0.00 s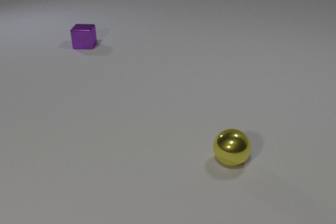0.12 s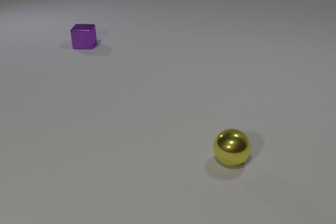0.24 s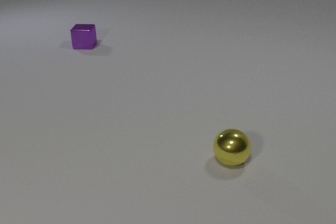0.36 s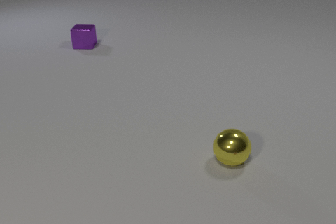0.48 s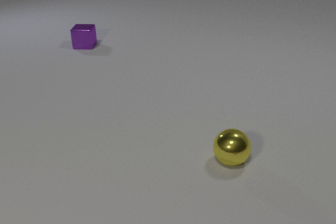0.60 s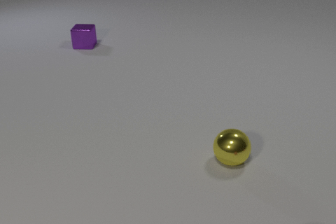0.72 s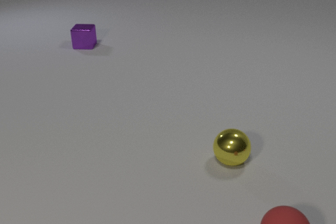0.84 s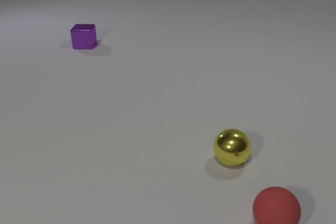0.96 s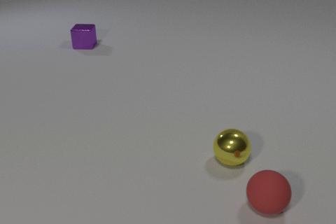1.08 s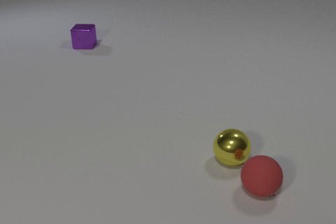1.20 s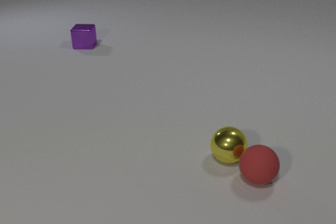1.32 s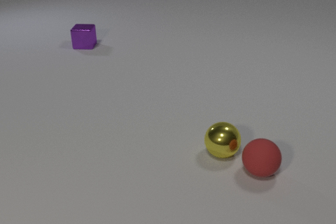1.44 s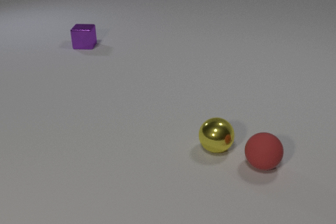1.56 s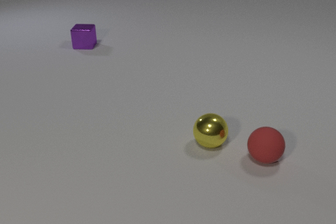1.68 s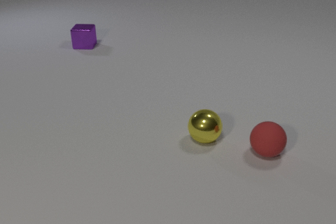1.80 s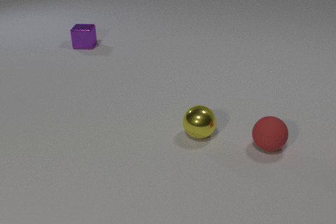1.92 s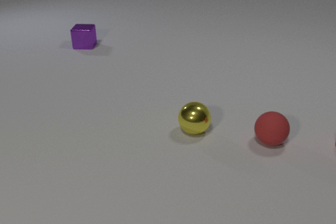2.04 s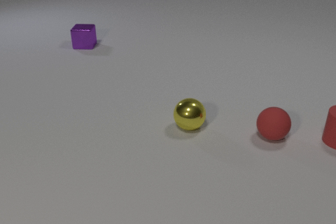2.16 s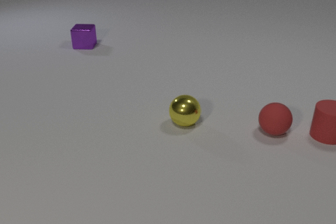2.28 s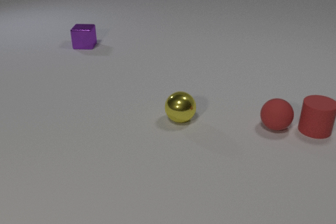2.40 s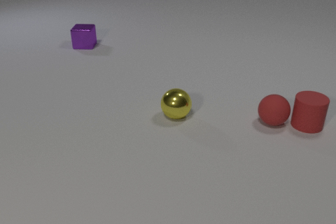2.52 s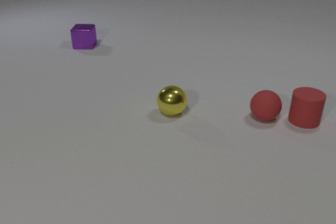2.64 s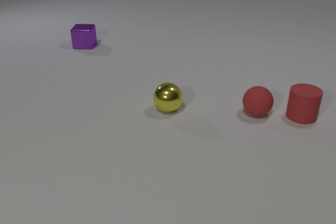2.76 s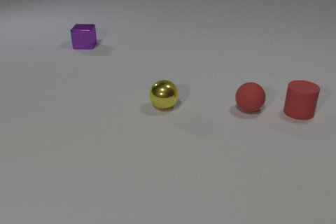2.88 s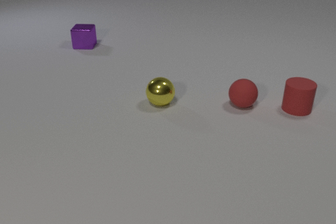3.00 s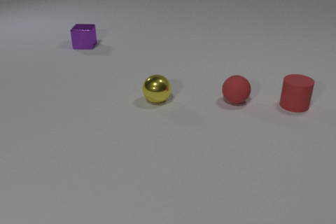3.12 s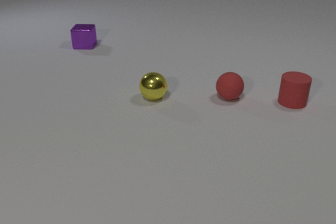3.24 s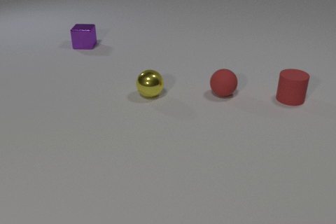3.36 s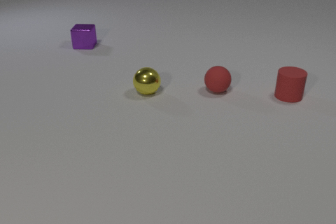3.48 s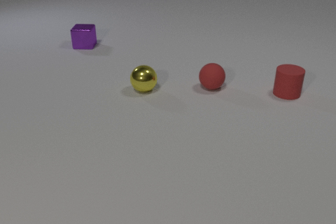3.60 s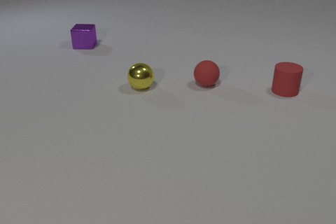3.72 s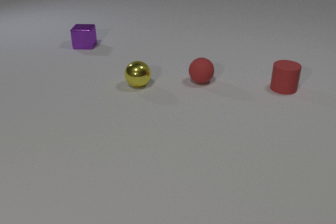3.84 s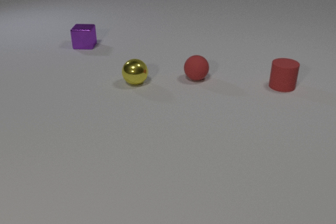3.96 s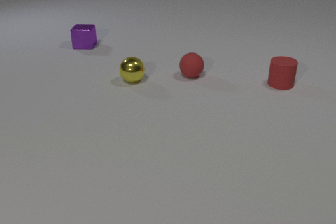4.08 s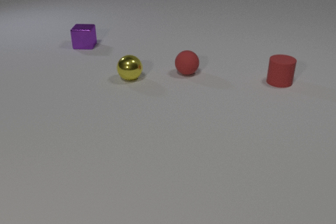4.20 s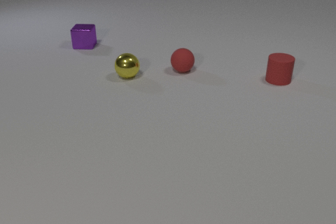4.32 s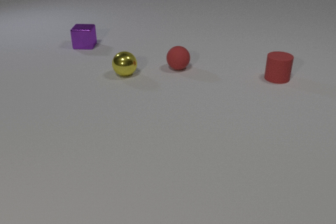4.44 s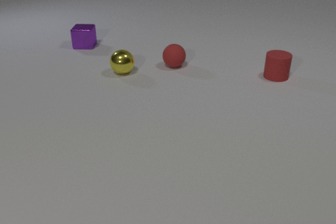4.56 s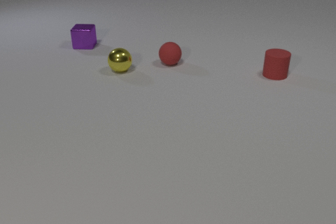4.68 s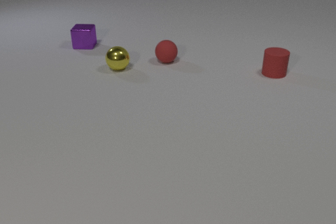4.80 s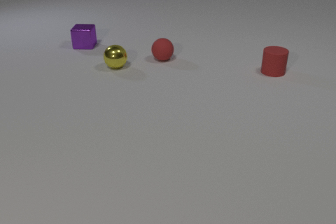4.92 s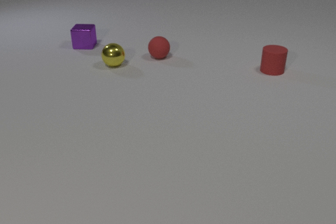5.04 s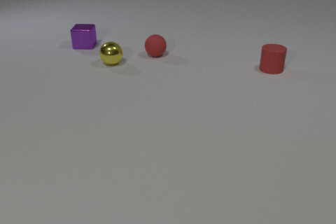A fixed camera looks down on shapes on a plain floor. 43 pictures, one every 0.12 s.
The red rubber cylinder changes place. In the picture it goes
away from the camera.
The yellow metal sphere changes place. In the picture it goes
away from the camera.
0.00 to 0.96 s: The red rubber sphere comes in at the bottom edge, rolls away from the camera.
0.96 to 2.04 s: The red rubber sphere rolls away from the camera. The yellow metal sphere rolls away from the camera and to the left. The red rubber cylinder comes in at the right edge, slides to the left. The red rubber sphere and the yellow metal sphere collide.
2.04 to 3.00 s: The red rubber sphere rolls away from the camera and to the left. The yellow metal sphere rolls away from the camera and to the left. The red rubber cylinder slides away from the camera and to the left. The red rubber sphere and the red rubber cylinder collide.
3.00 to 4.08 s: The red rubber sphere rolls away from the camera and to the left. The yellow metal sphere rolls away from the camera and to the left. The red rubber cylinder slides away from the camera.
4.08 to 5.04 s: The red rubber sphere rolls away from the camera and to the left. The yellow metal sphere rolls away from the camera and to the left. The red rubber cylinder slides away from the camera.
What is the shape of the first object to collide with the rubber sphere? sphere.
Are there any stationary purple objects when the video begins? yes.
What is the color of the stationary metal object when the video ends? purple.
